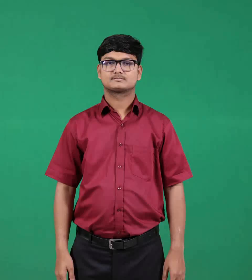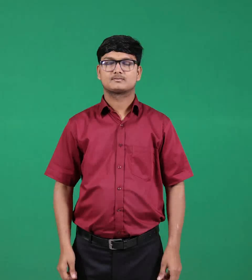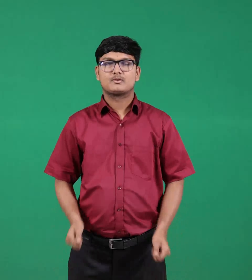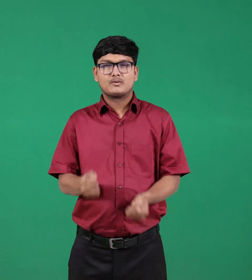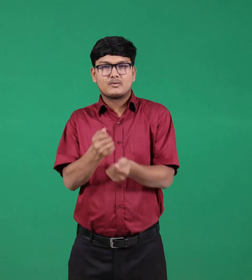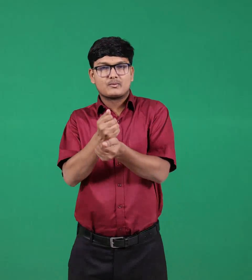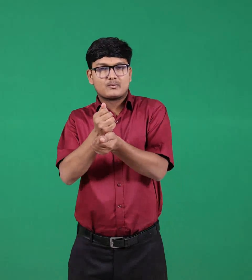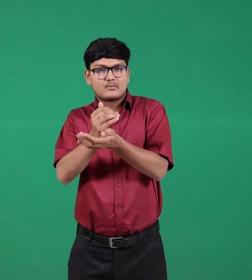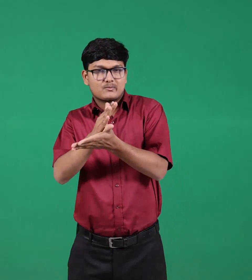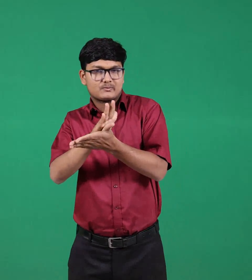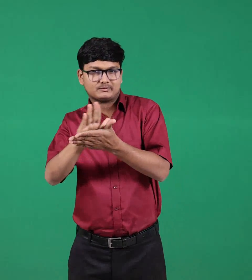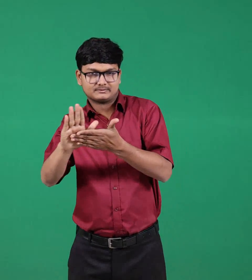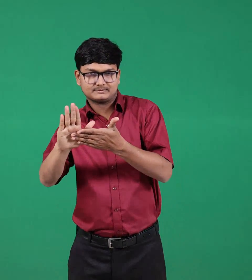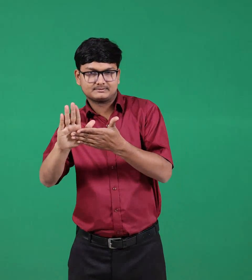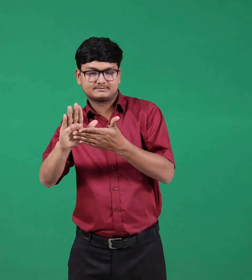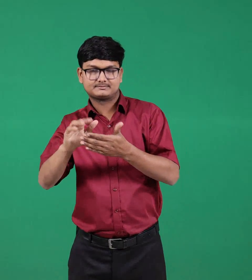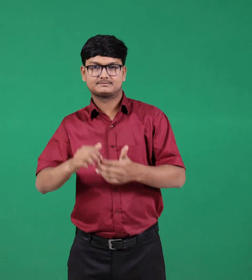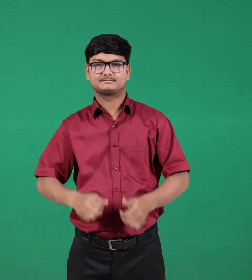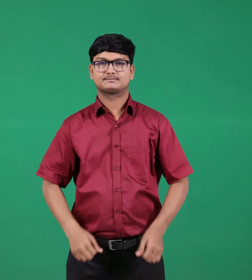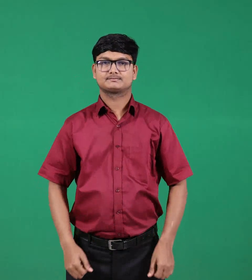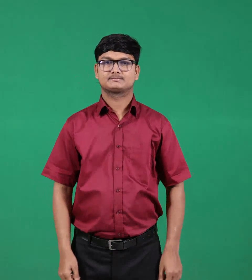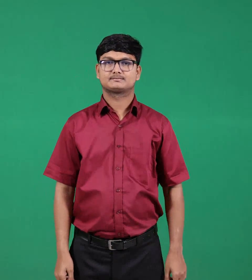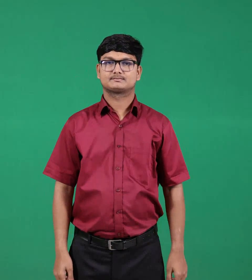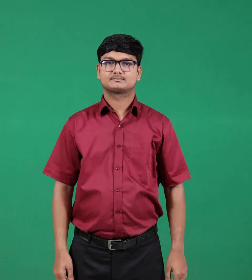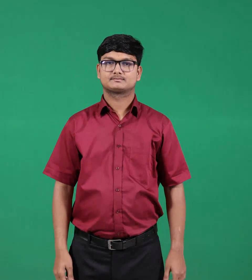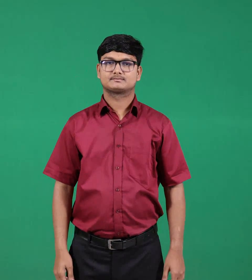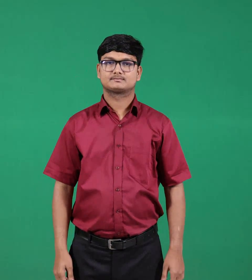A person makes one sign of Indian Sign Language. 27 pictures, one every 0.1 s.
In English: holy
